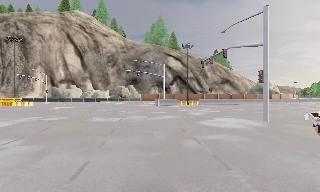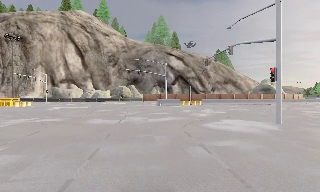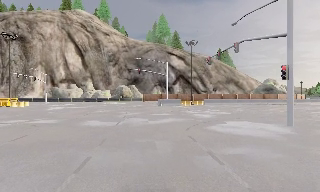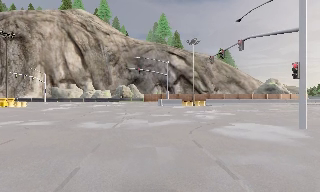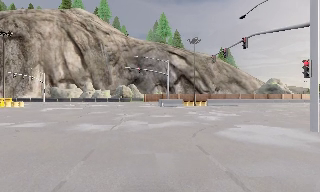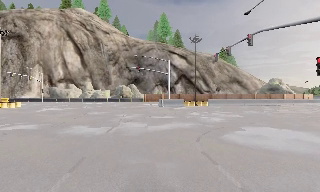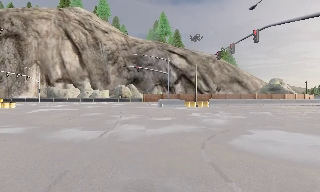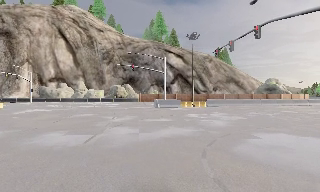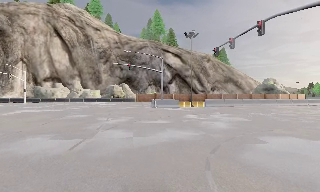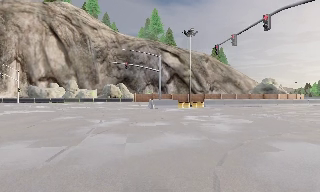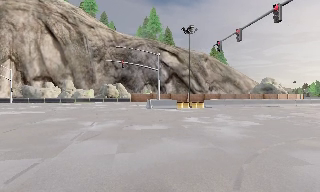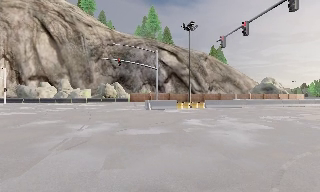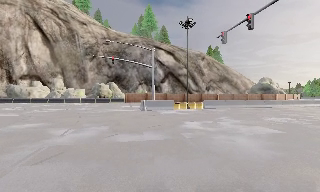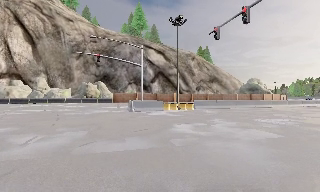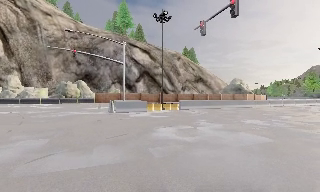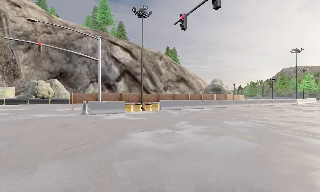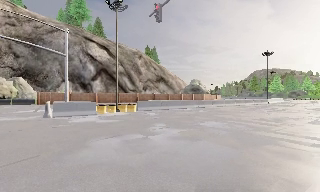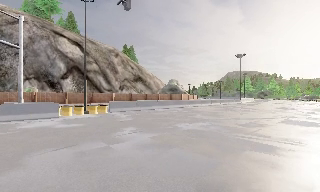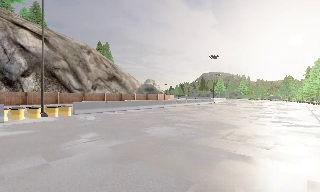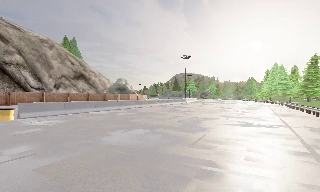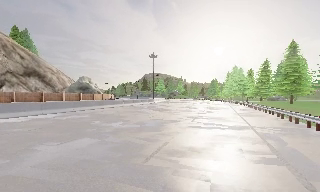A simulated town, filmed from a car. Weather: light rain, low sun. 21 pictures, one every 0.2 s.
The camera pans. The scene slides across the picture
to the left.
The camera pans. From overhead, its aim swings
clockwise.
0.0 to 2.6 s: The camera travels forward, about 11 m, so what stands in front looms larger.
2.6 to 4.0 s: The camera pans to its right, which is clockwise from overhead, by about 55 degrees. It travels forward, about 9 m.
The film runs forward here.
